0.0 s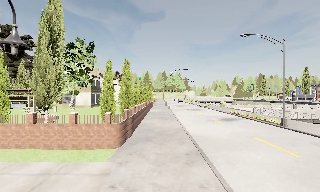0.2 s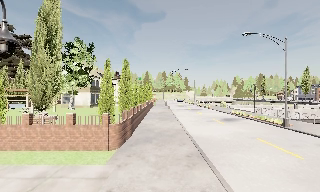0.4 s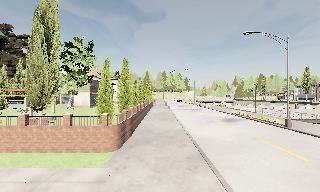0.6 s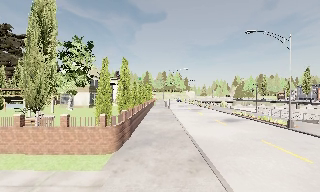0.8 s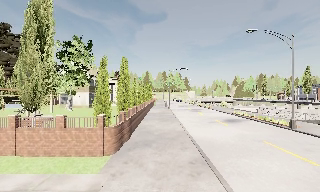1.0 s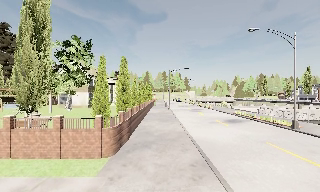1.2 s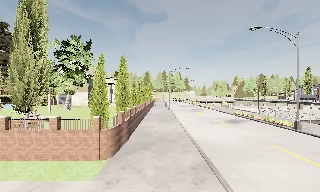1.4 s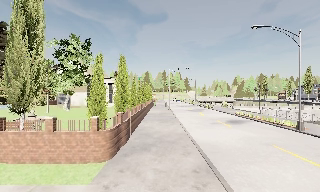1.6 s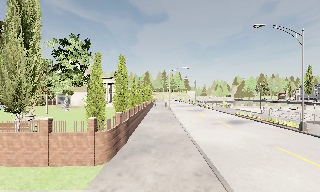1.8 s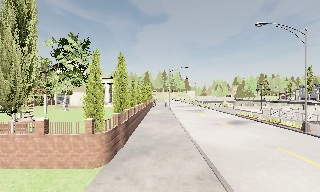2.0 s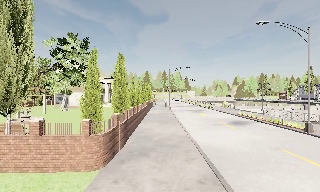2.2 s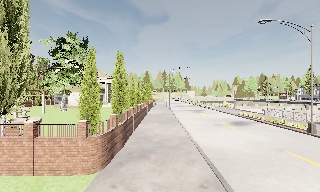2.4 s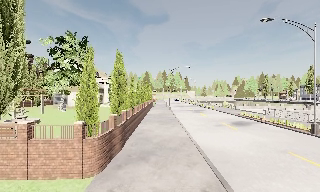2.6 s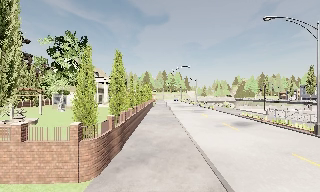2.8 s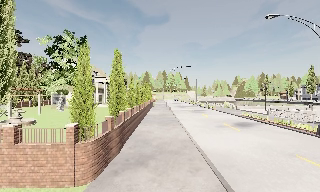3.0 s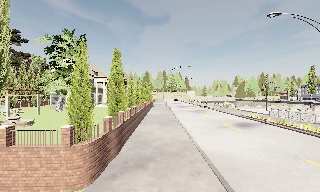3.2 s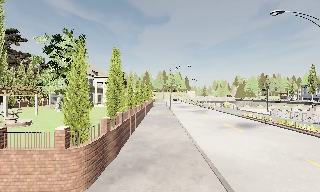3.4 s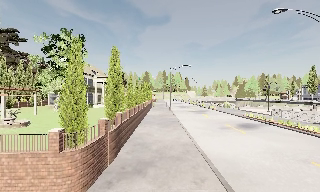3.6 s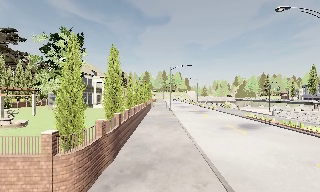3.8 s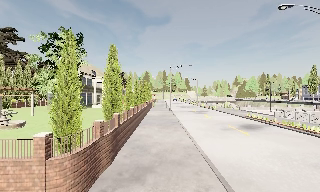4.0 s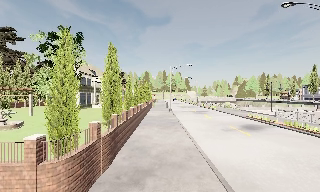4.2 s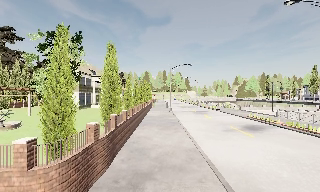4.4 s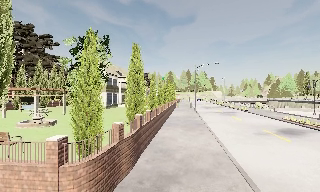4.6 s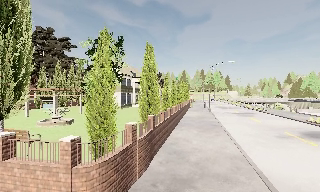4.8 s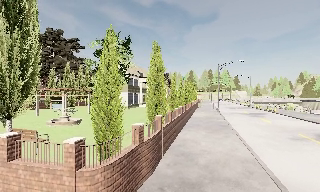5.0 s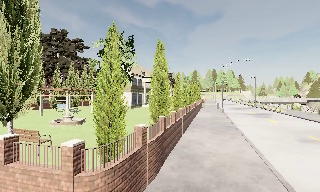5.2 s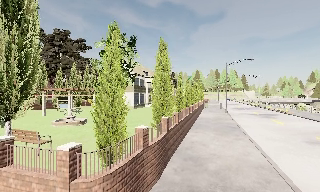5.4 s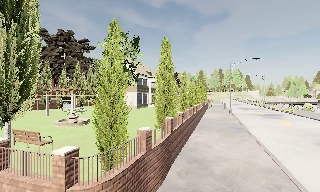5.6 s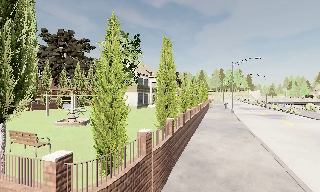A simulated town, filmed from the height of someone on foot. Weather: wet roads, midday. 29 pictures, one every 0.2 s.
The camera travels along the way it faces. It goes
forward.
0.0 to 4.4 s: The camera travels forward, about 5 m, so what stands in front looms larger.
4.4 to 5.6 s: The scene slides to the right, as the camera pans about 10 degrees to its left. It travels forward, about 1 m, so what stands in front looms larger.
The film runs forward here.
